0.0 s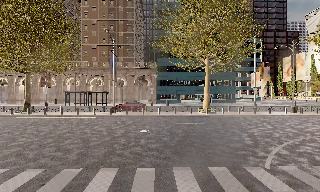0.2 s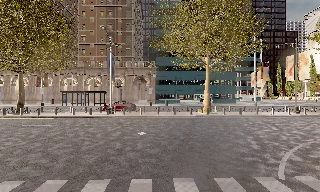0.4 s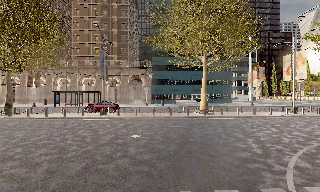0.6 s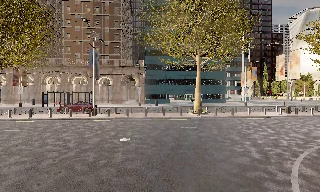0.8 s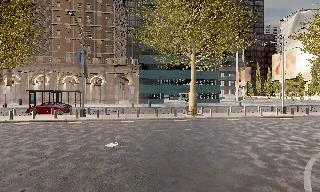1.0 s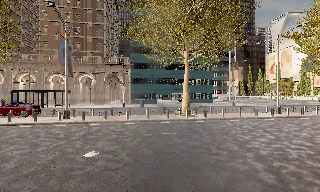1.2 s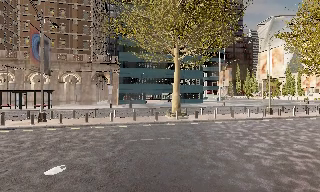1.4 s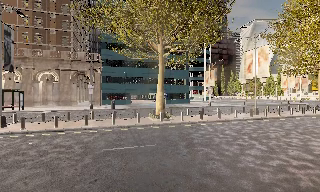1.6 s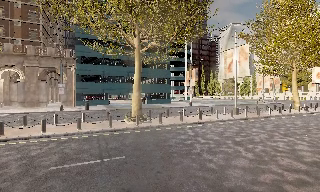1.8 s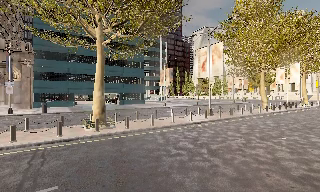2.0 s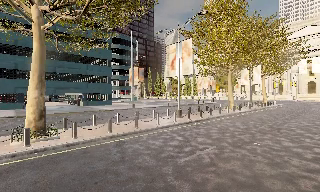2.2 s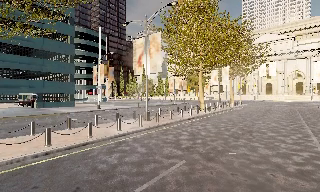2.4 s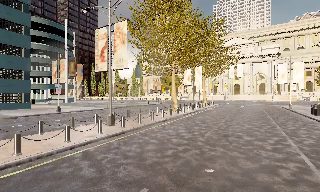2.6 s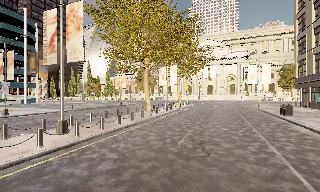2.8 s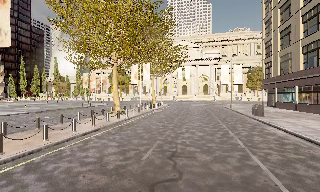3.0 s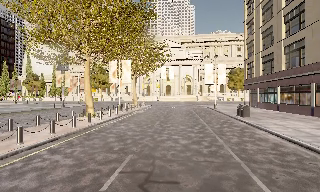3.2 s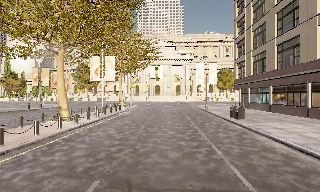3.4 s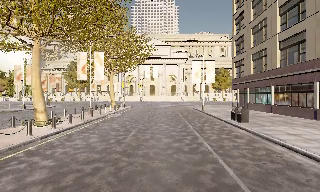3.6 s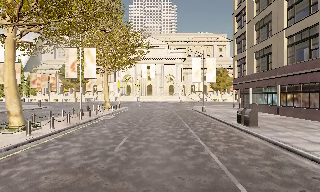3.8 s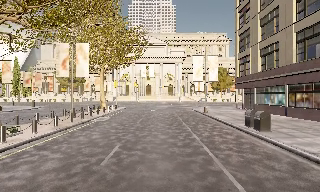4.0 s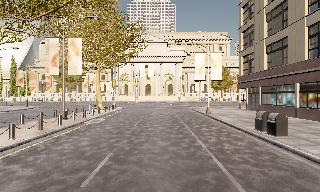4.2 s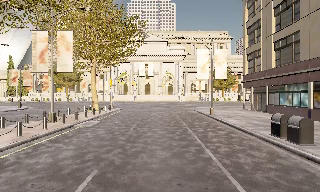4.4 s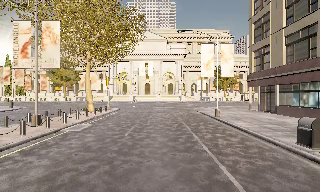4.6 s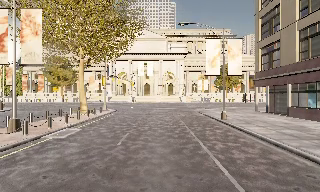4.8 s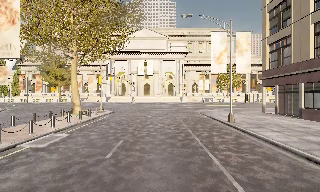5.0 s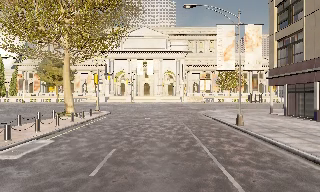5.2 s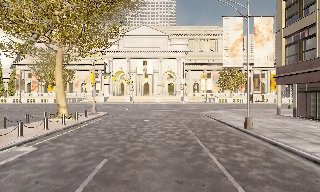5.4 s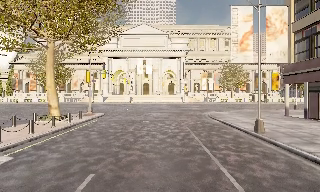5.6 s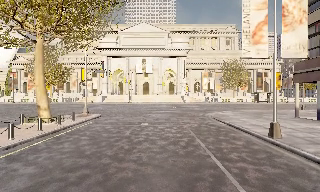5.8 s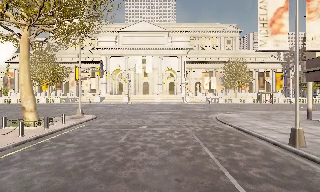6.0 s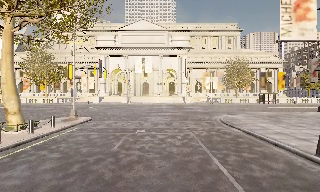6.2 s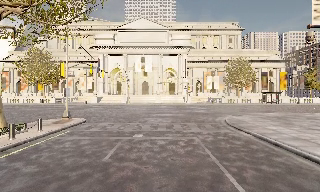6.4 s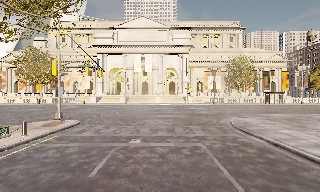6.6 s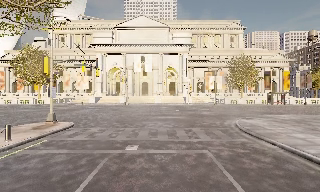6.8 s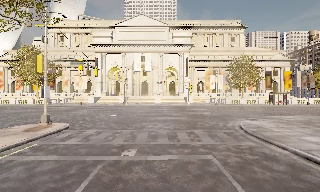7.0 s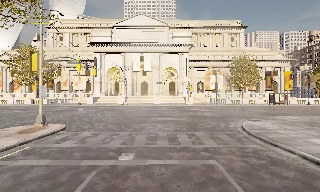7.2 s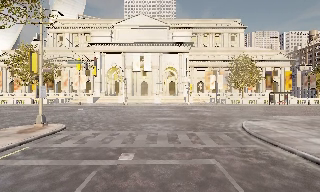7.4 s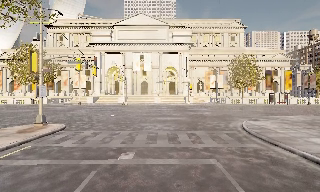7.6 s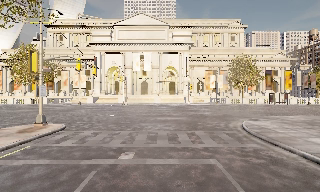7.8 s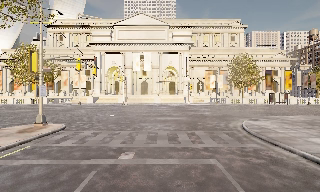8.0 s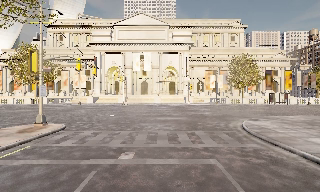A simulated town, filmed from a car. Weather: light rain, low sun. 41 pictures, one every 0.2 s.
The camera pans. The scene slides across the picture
to the left.
The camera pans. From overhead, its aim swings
clockwise.
0.0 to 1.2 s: The camera swings to its right by about 10 degrees, and the scene slides to the left. It travels forward, about 4.5 m, so what stands in front looms larger. It gains speed.
1.2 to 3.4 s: The camera pans to its right, which is clockwise from overhead, by about 75 degrees. It travels forward, about 17 m.
3.4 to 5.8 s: The camera travels forward, about 15 m, so what stands in front looms larger.
5.8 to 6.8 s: The camera travels forward, about 4.5 m, so what stands in front looms larger. It loses speed.
6.8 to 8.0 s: The camera shifts only a little, or ends up much as it began.
The film runs forward here.
